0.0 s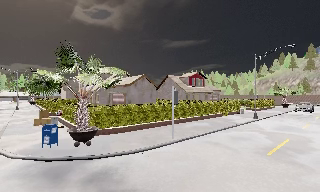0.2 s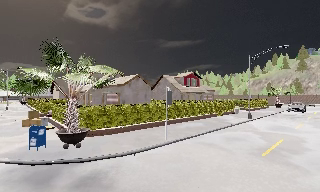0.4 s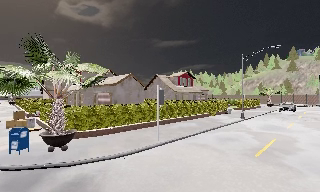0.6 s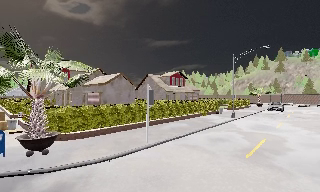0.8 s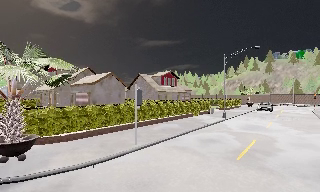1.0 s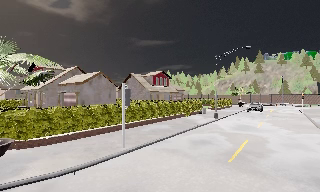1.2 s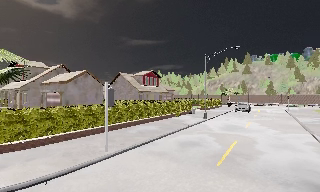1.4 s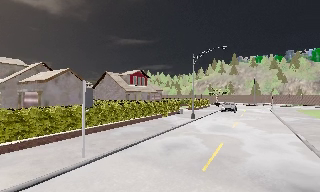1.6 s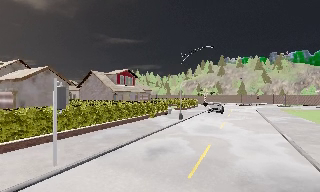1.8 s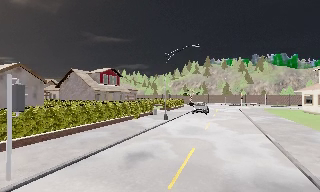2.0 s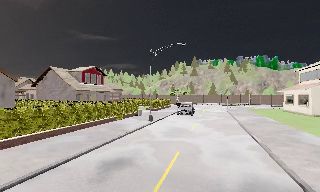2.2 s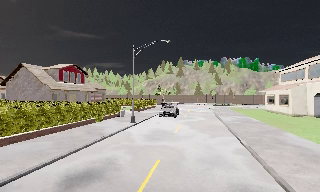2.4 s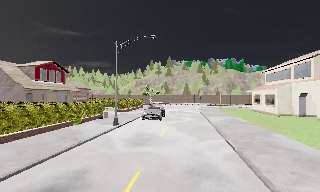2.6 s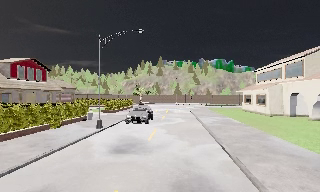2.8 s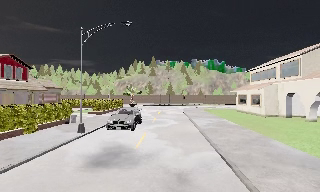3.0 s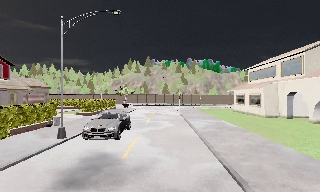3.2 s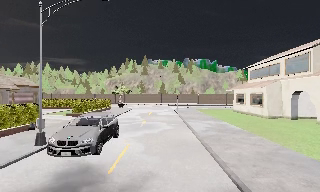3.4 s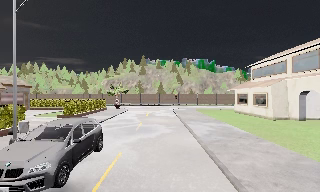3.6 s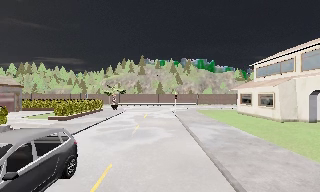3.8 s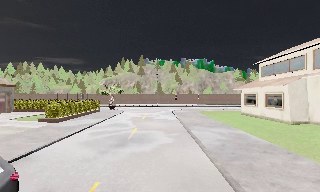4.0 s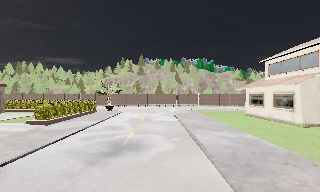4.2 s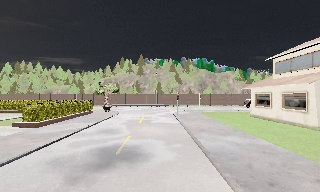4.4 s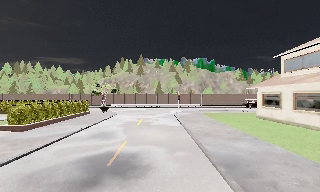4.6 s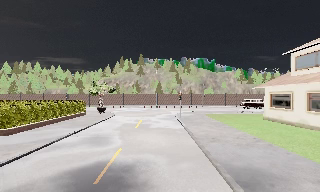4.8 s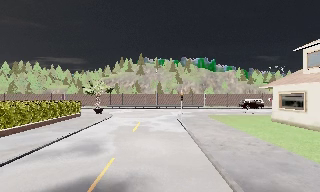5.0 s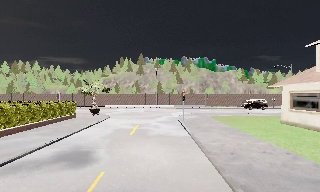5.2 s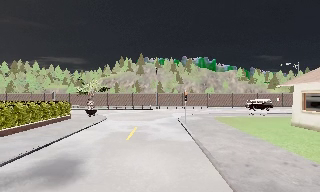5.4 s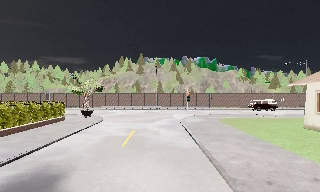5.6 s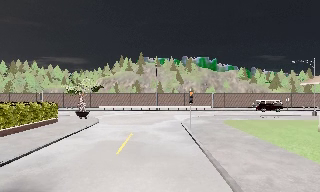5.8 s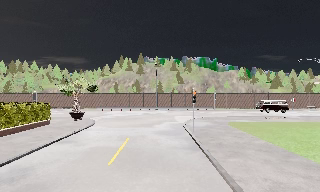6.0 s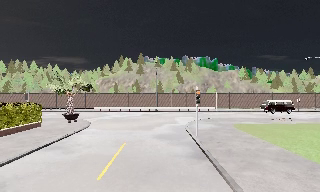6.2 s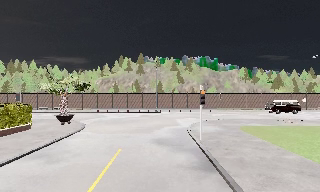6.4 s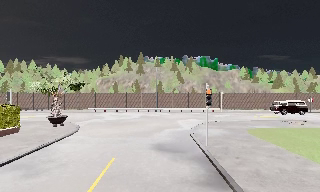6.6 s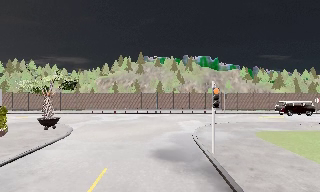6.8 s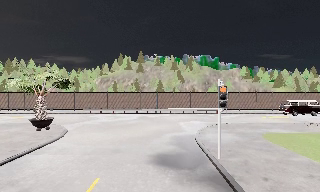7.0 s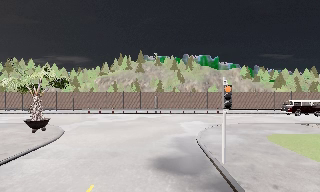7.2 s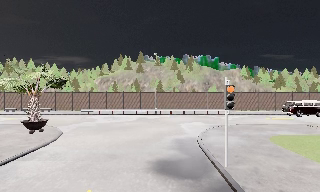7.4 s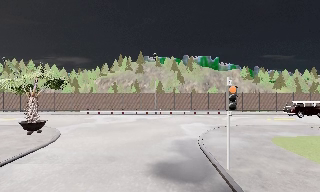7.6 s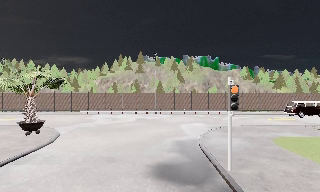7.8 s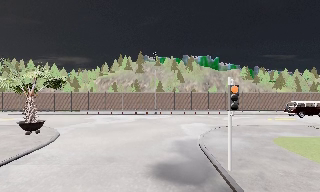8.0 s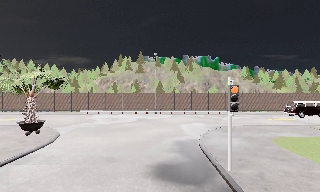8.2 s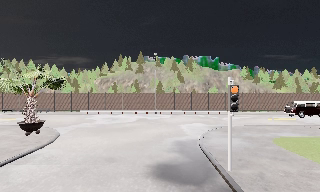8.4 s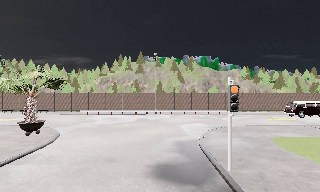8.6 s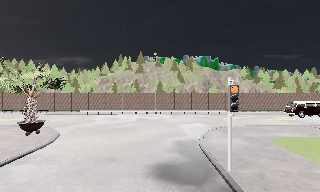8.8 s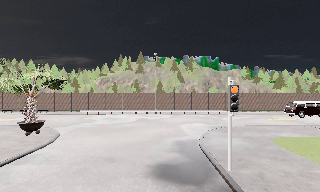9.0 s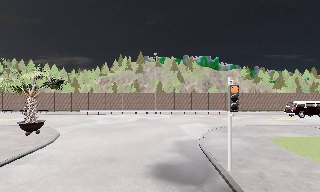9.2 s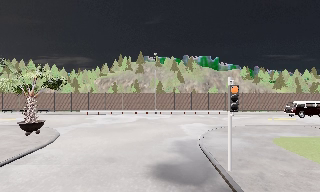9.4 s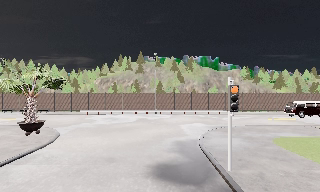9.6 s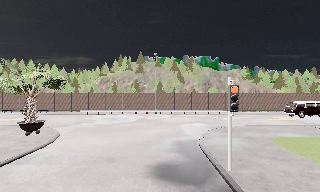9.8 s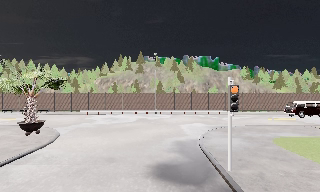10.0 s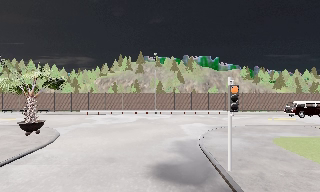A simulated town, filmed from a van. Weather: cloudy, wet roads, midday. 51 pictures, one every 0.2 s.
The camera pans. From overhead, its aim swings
clockwise.
The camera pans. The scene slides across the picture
to the left.
0.0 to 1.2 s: The scene slides to the left, as the camera pans about 15 degrees to its right. It travels forward and to its right, about 2.5 m, so what stands in front looms larger.
1.2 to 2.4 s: The camera swings to its right by about 25 degrees, and the scene slides to the left. It travels forward, about 5 m, so what stands in front looms larger. It gains speed.
2.4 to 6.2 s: The camera travels forward, about 25 m, so what stands in front looms larger.
6.2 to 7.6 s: The camera travels forward, about 4 m, so what stands in front looms larger. It loses speed.
7.6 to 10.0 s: The camera keeps its place and its aim.
The film runs forward here.
